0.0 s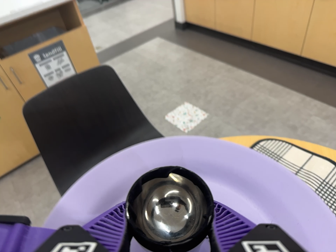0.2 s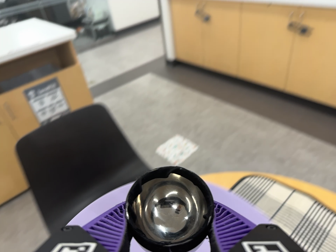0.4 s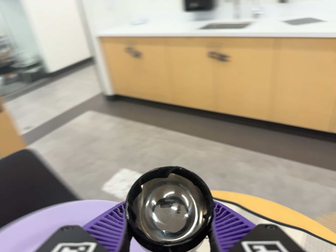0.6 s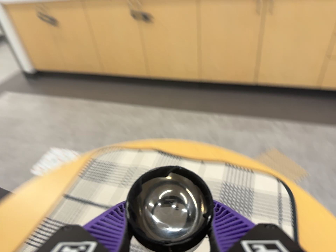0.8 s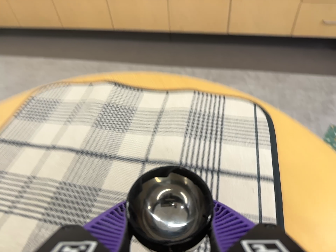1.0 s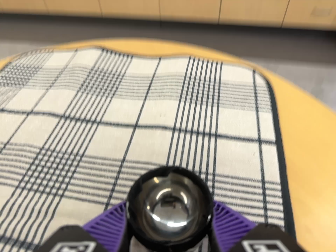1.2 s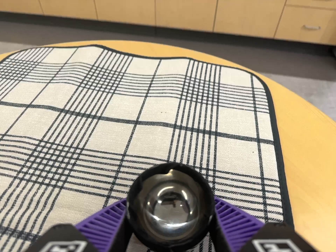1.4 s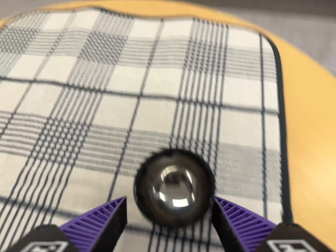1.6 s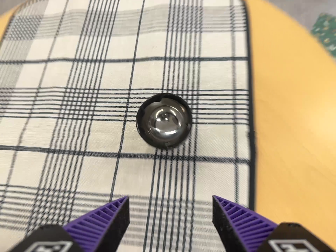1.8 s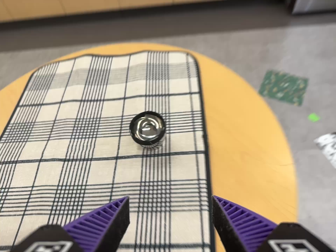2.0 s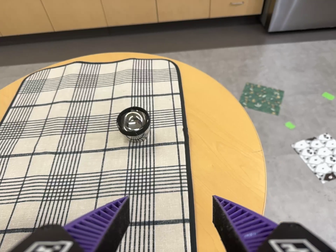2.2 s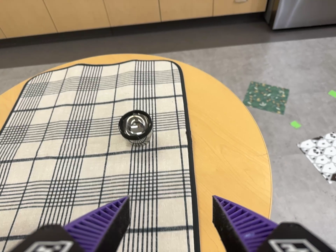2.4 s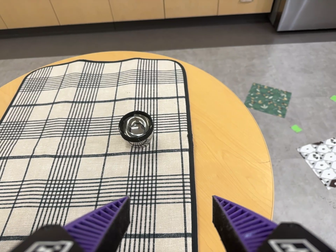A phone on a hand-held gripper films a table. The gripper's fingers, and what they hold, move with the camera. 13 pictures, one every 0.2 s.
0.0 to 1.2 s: The scene slides to the left, as the camera pans about 35 degrees to its right. It travels toward the bottom of its view, to its right and forward, about 30 cm, so close, fixed things drift upward. It rolls about its line of sight by about 15 degrees, and the scene rotates counterclockwise.
1.2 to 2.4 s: The camera travels backward and toward the bottom of its view, about 30 cm, so what stands in front gets smaller. It rolls about its line of sight by about 10 degrees, and the scene rotates counterclockwise.
The film runs forward here.
